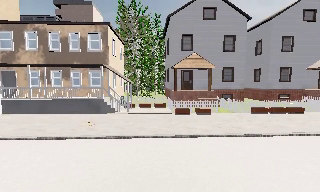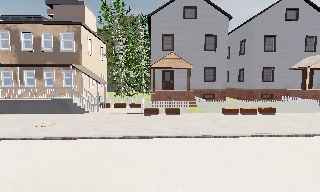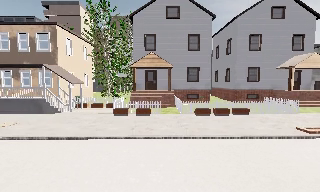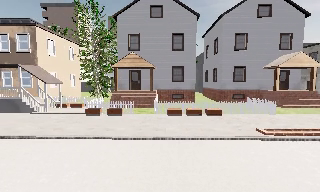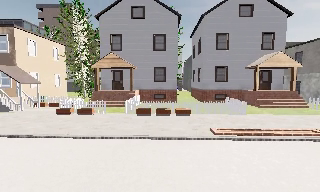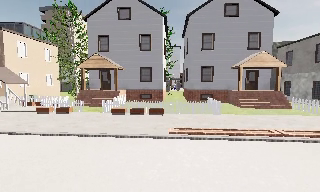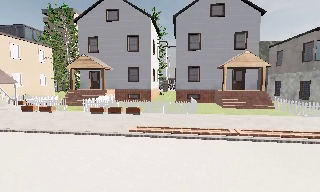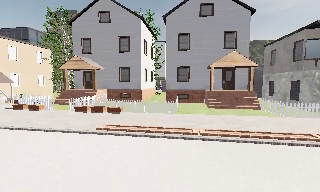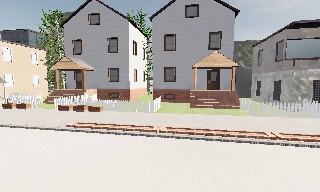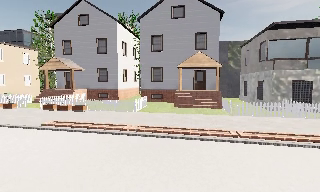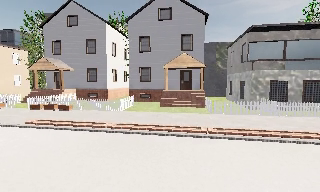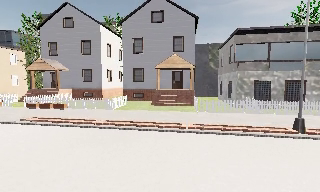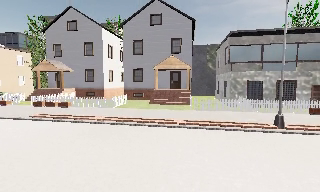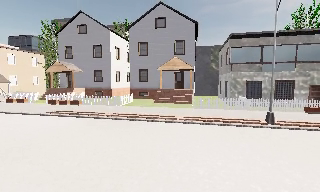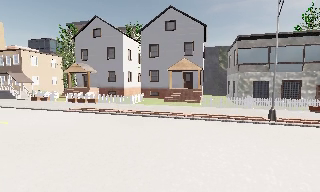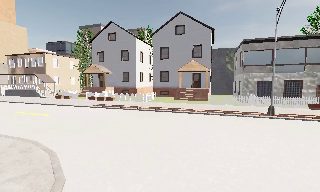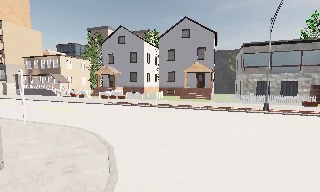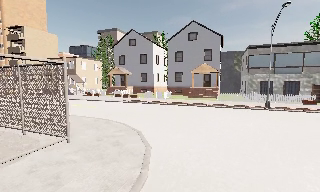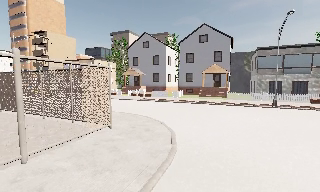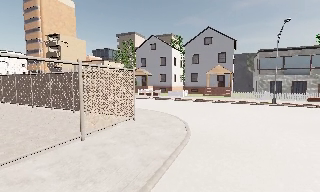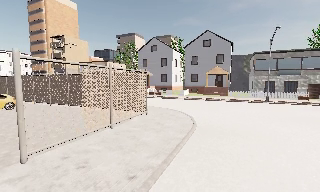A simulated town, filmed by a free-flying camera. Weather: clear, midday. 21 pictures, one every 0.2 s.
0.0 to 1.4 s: The camera pans to its left, which is counterclockwise from overhead, by about 10 degrees. It travels to its right, about 16 m, so close, fixed things drift to the left.
1.4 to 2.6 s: The camera travels to its right and backward, about 7 m, so close, fixed things drift to the left. It loses speed.
2.6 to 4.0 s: The scene slides to the right, as the camera pans about 10 degrees to its left. It travels backward, about 12 m, so what stands in front gets smaller.
The film runs forward here.
